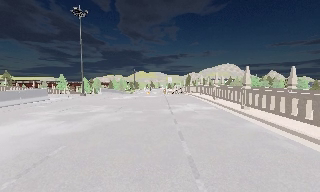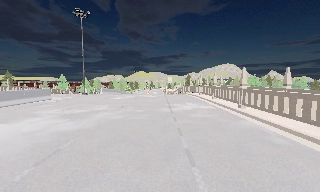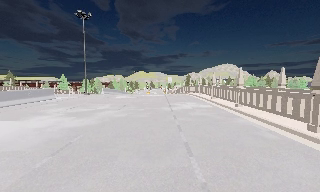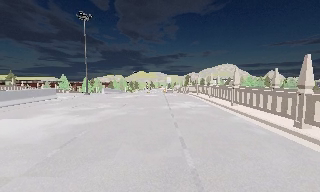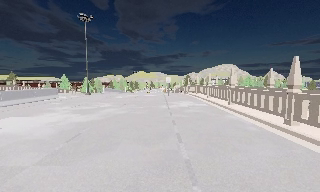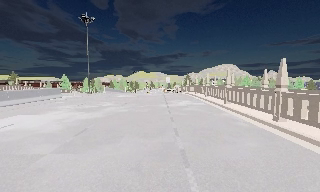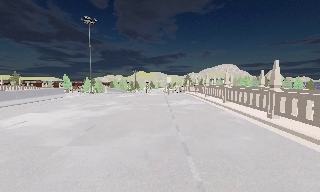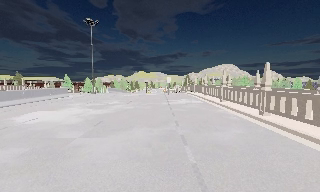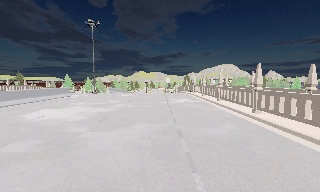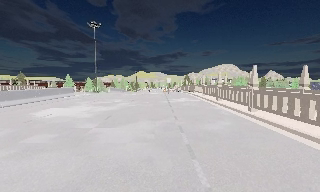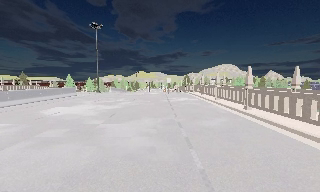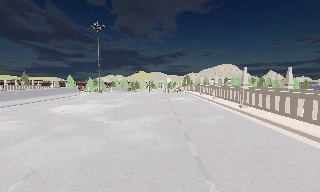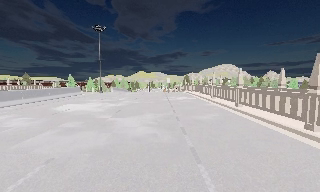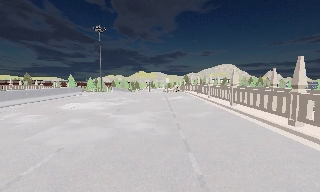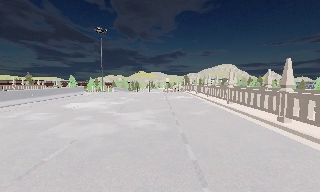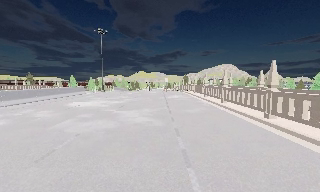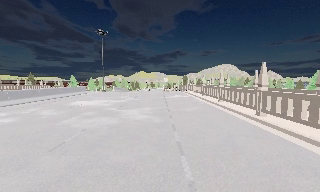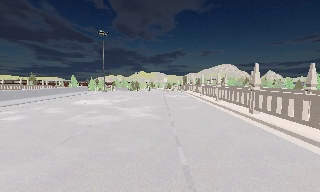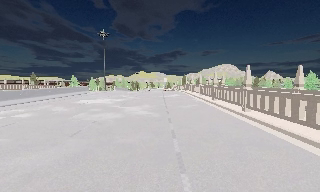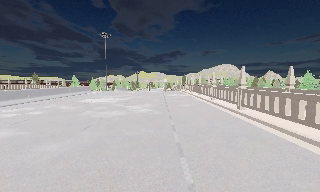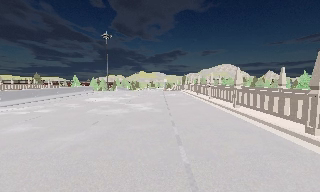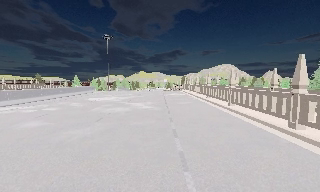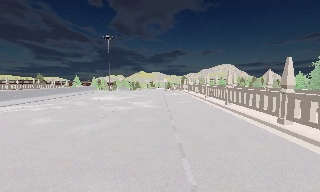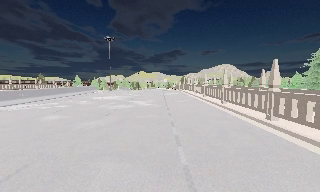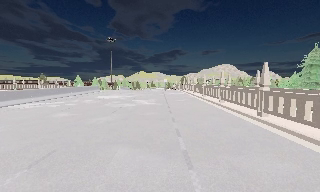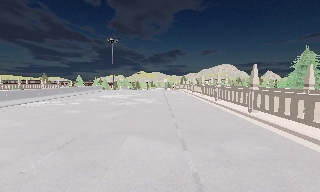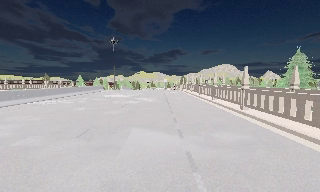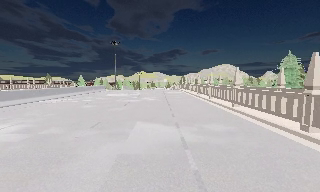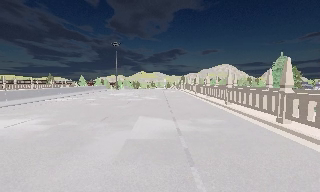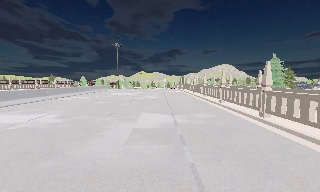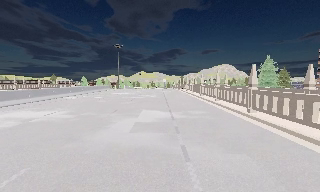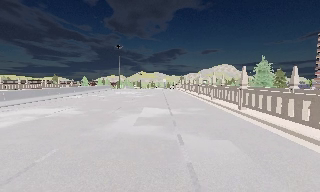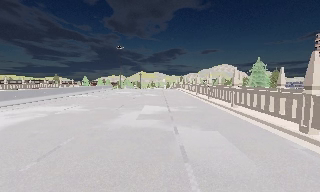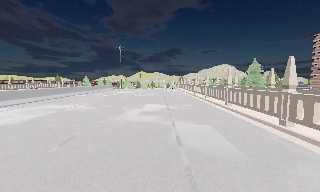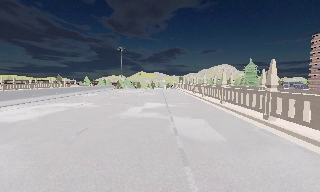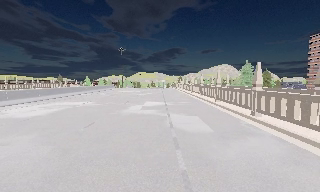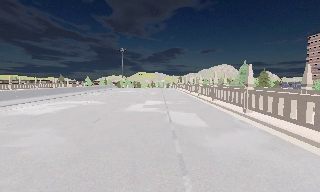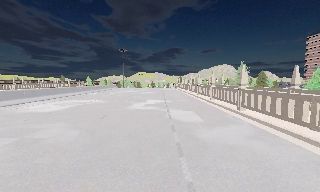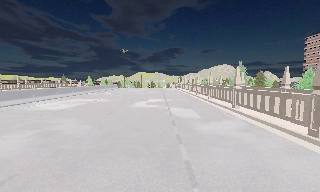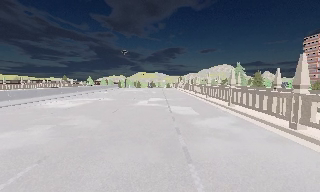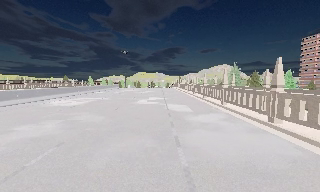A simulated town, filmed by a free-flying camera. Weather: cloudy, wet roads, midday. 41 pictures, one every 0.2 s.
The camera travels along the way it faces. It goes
backward.
0.0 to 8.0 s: The camera travels backward, about 30 m, so what stands in front gets smaller. It gains speed.
The film runs backward here.
